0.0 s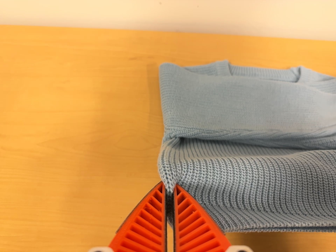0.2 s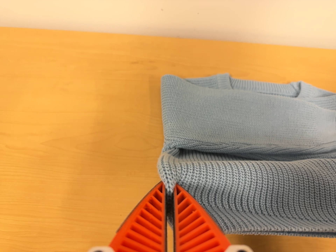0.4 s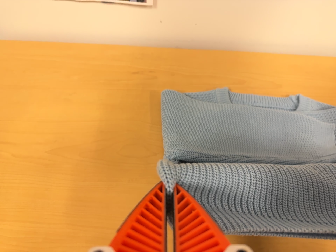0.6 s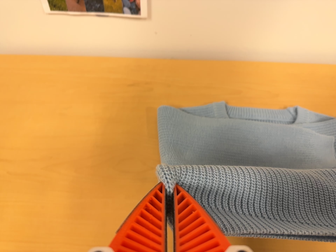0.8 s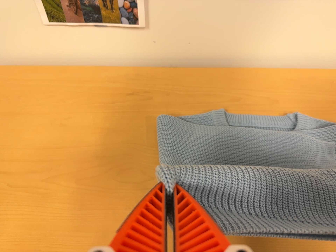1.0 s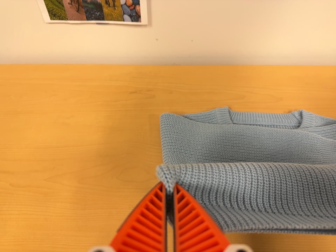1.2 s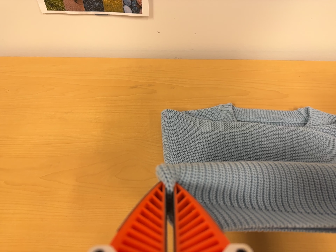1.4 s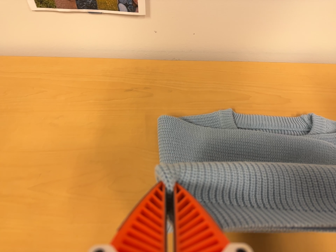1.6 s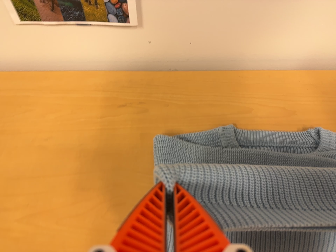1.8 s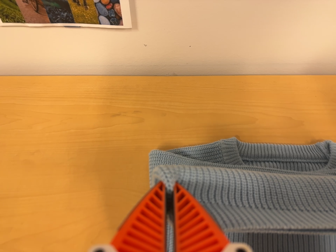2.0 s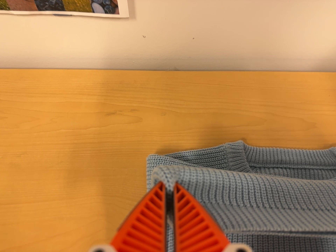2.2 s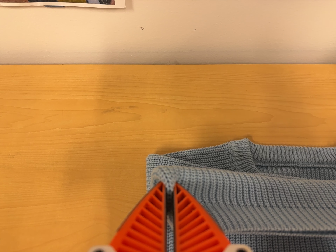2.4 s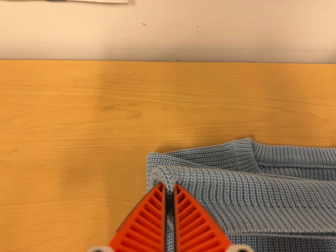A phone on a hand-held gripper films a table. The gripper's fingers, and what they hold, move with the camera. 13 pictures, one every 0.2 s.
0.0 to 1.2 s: The camera shifts only a little, or ends up much as it began.
1.2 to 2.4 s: The camera travels forward and toward the top of its view, about 18 cm, so what stands in front looms larger.
The film runs forward here.
